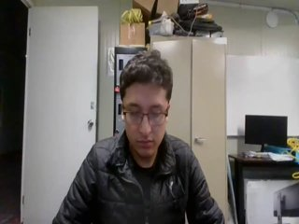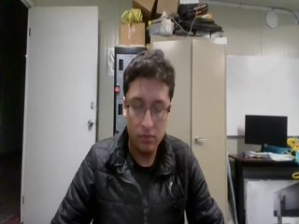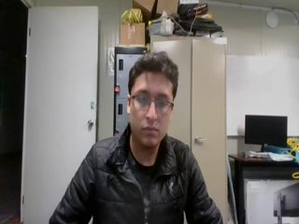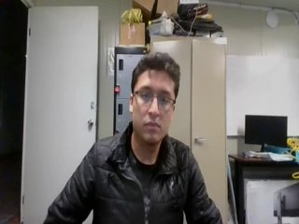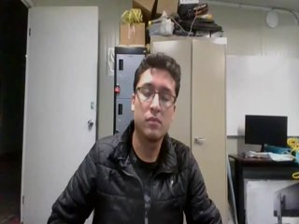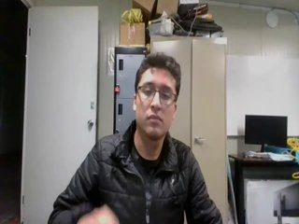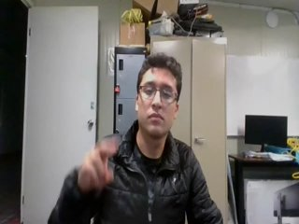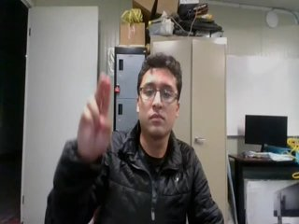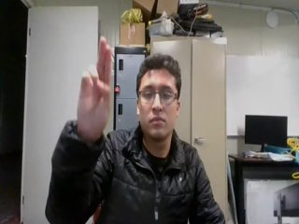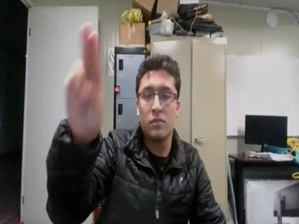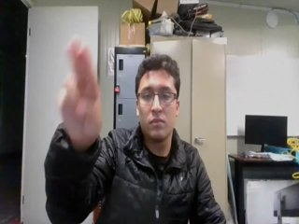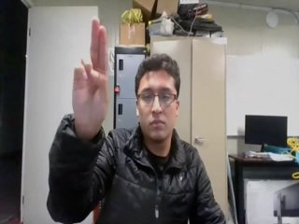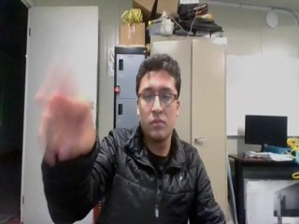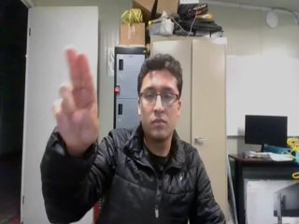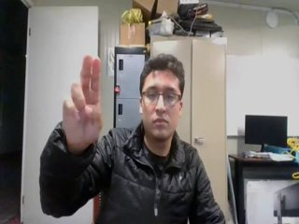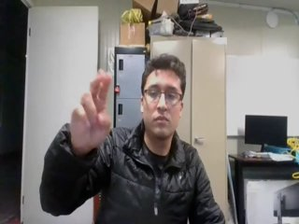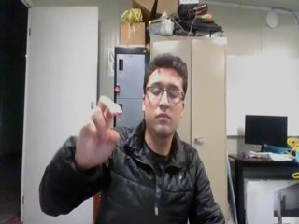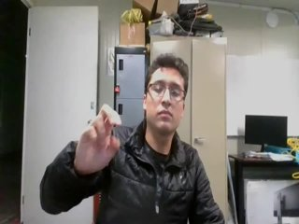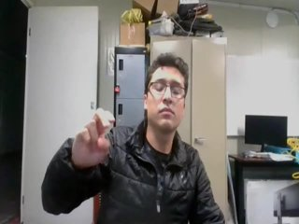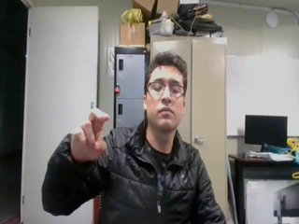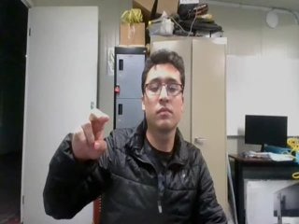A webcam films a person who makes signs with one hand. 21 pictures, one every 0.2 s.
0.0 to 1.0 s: Non-gesture.
1.1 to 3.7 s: Double click with two fingers.
